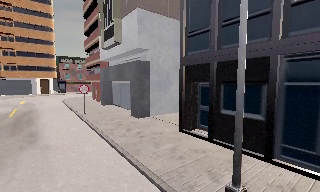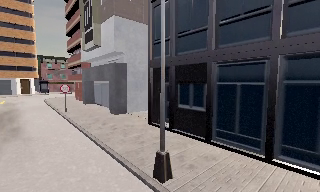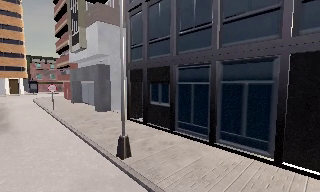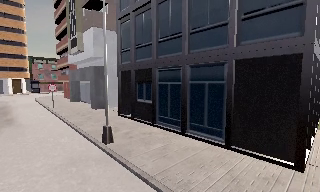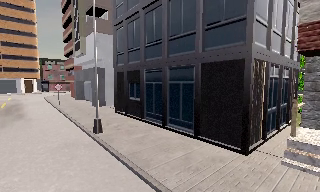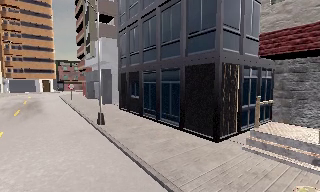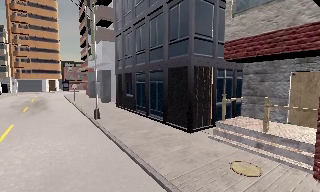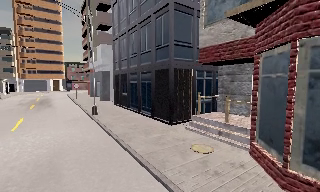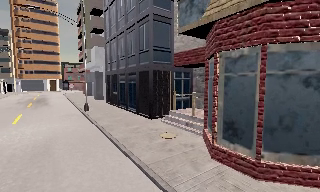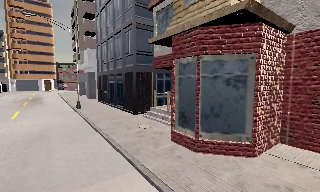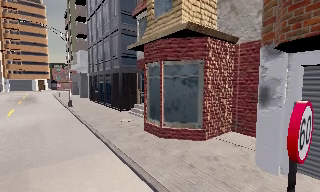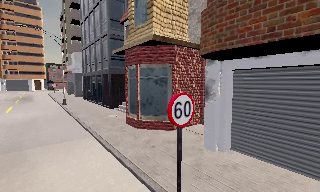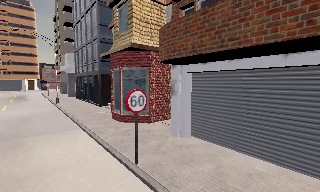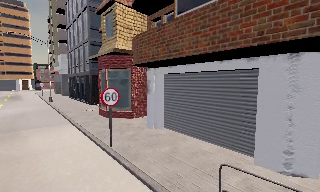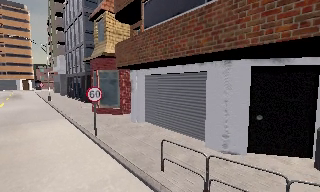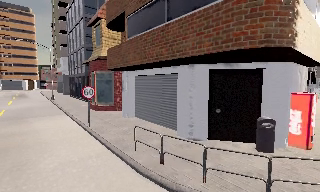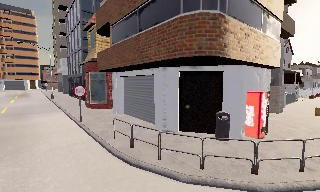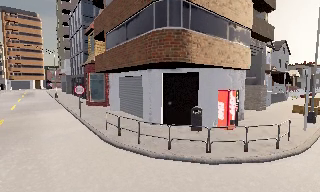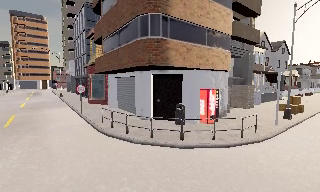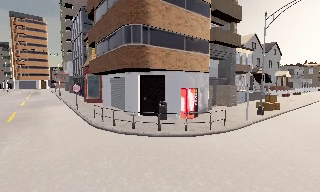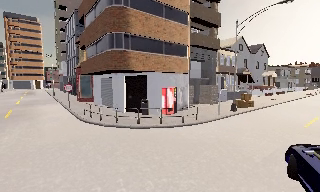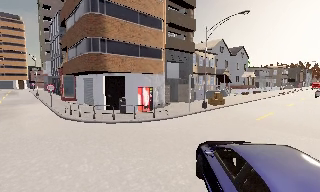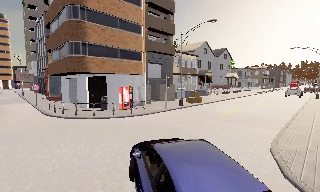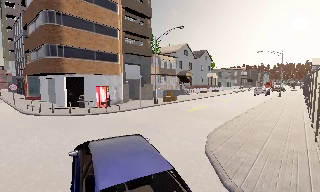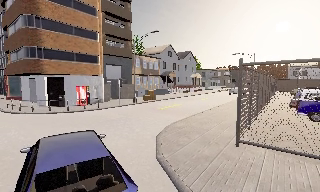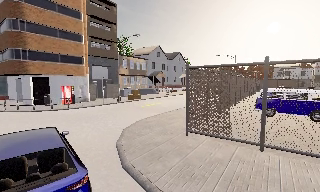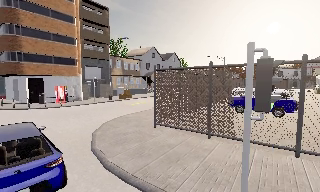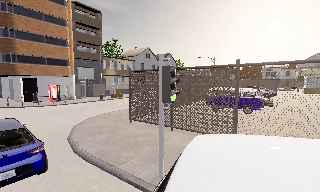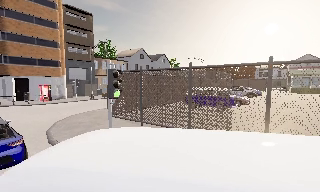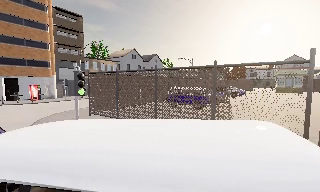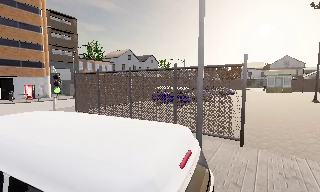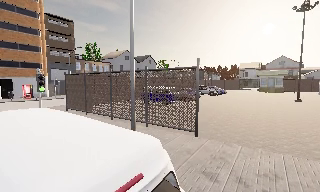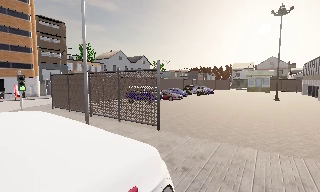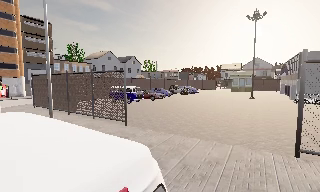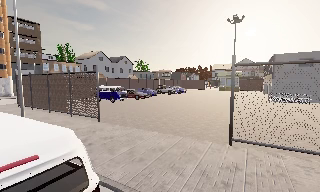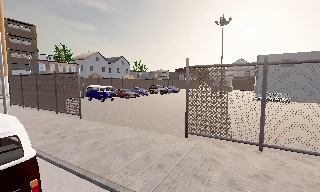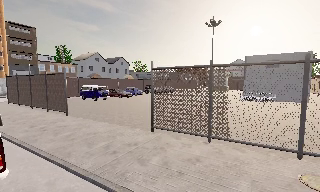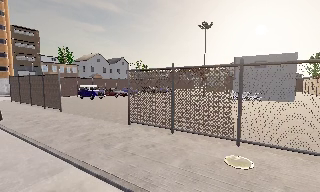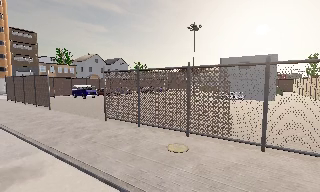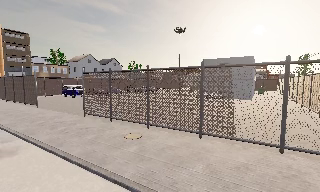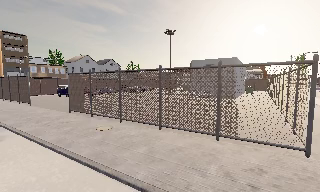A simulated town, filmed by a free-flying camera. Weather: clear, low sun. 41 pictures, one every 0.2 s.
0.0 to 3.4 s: The camera travels backward and to its right, about 30 m, so what stands in front gets smaller.
3.4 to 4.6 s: The camera swings to its right by about 10 degrees, and the scene slides to the left. It travels backward and to its right, about 10 m, so what stands in front gets smaller.
4.6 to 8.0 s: The camera travels to its right and backward, about 30 m, so close, fixed things drift to the left.
The film runs backward here.
